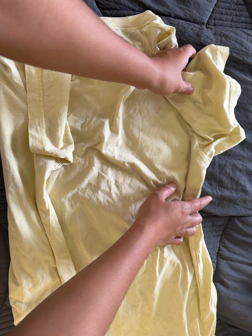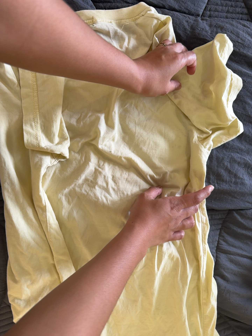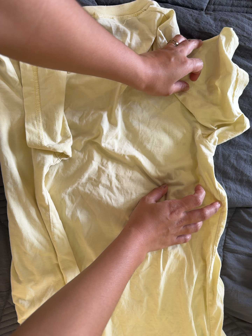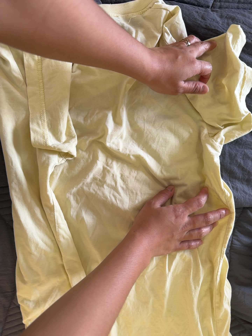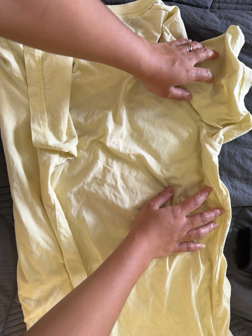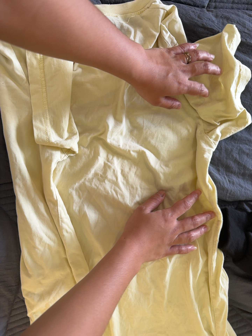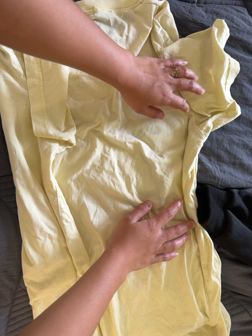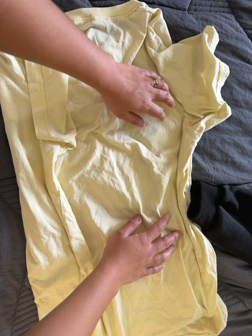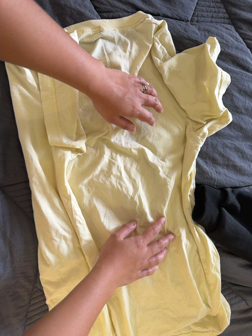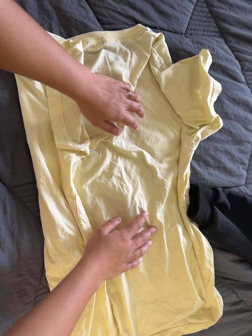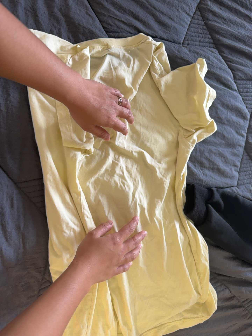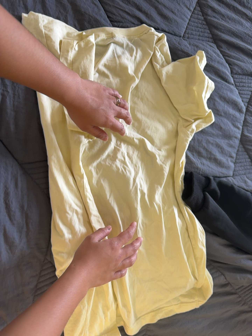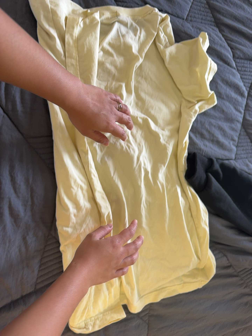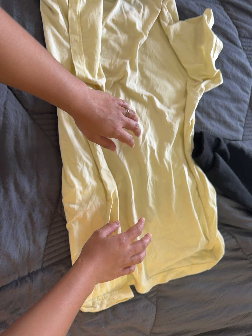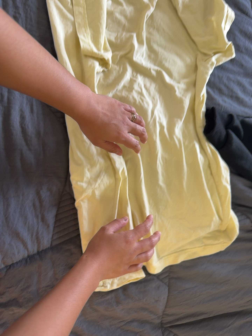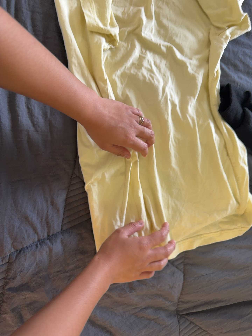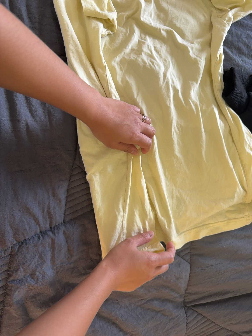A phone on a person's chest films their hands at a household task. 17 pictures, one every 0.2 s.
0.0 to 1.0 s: The camera shifts only a little, or ends up much as it began.
1.0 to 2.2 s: The camera pans to its right by about 10 degrees. It travels backward, to its left and toward the bottom of its view, about 18 cm, so what stands in front gets smaller.
2.2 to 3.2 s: The camera travels toward the bottom of its view, about 16 cm, so close, fixed things drift upward.
The film runs backward here.
